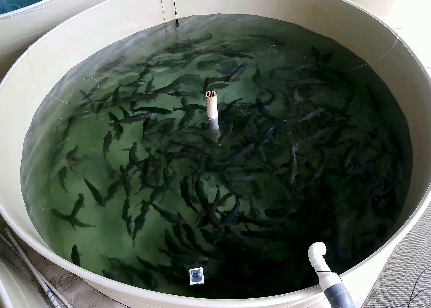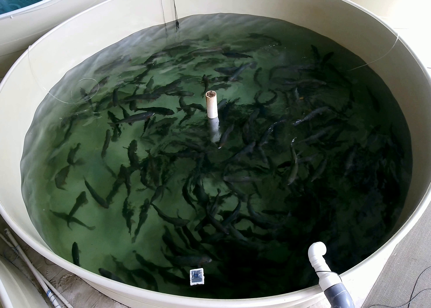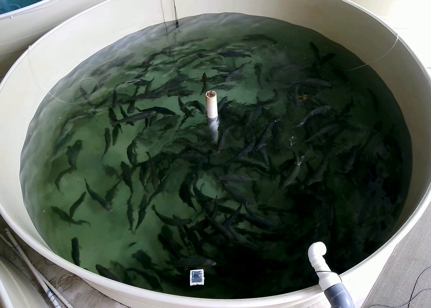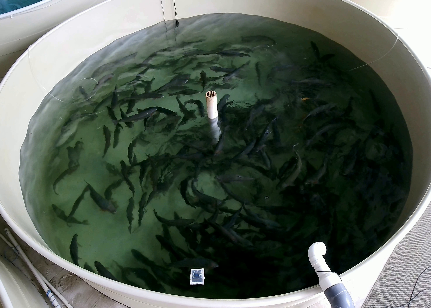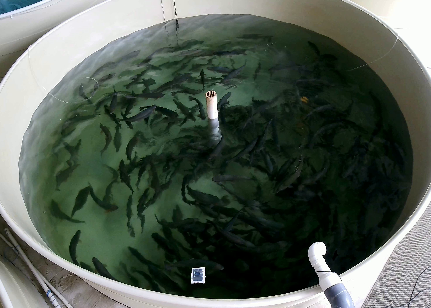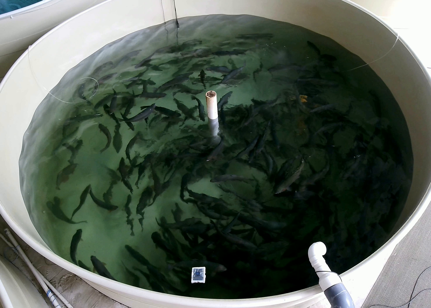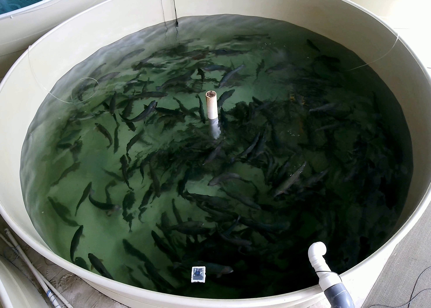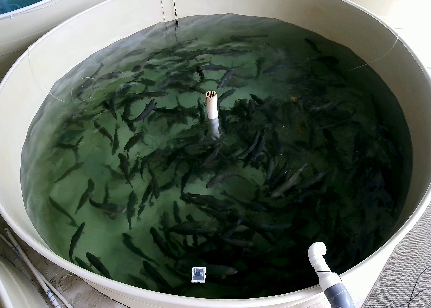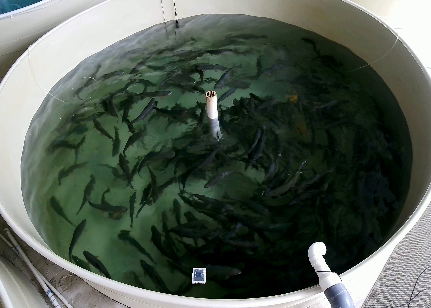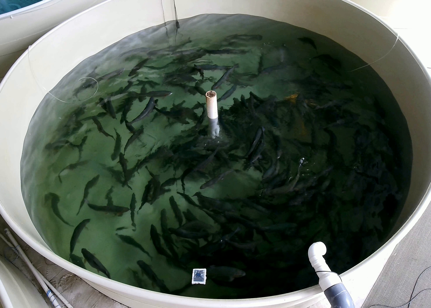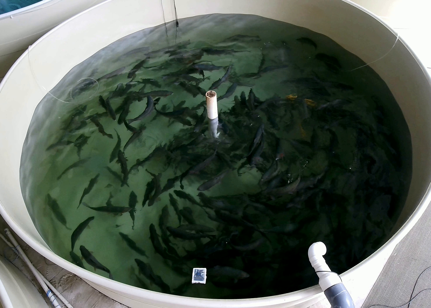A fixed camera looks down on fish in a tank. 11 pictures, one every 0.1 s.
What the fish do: Foraging.
